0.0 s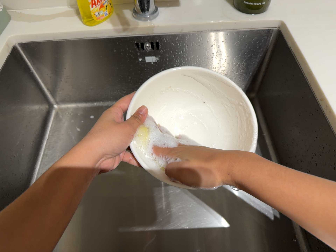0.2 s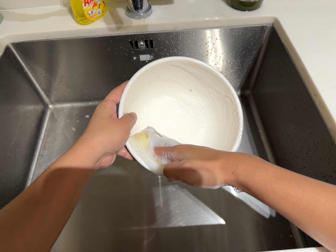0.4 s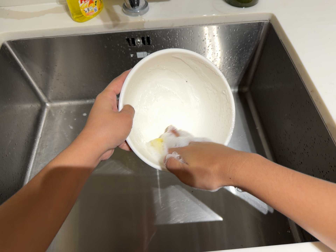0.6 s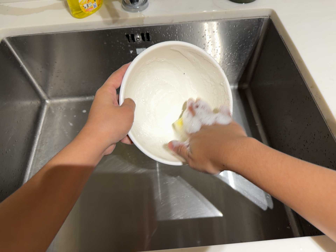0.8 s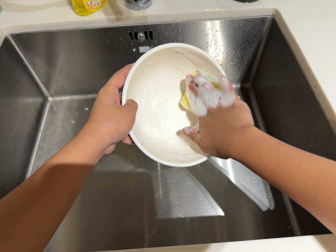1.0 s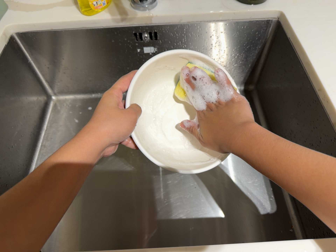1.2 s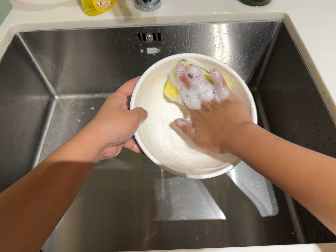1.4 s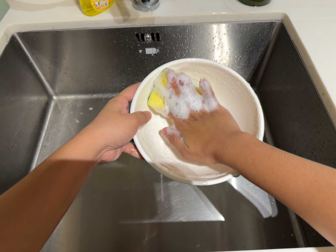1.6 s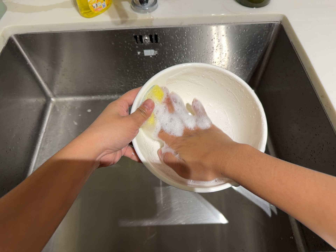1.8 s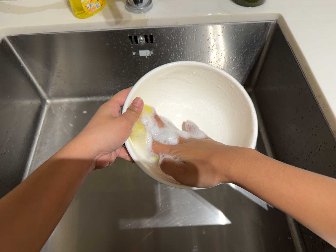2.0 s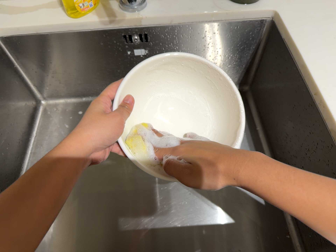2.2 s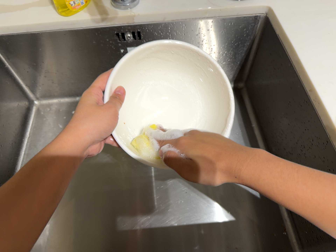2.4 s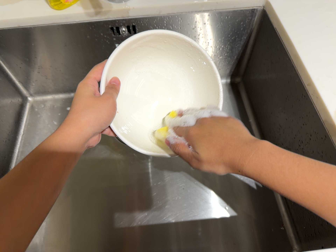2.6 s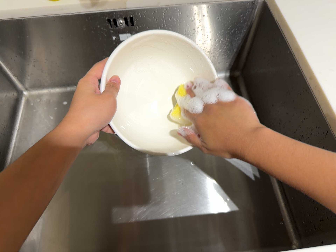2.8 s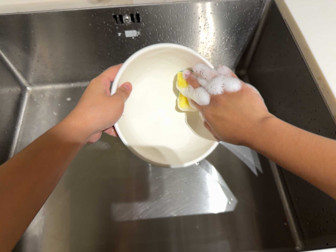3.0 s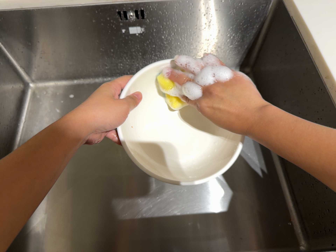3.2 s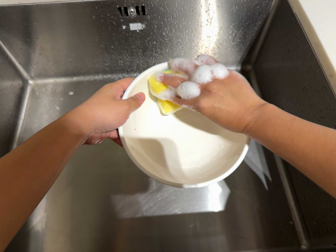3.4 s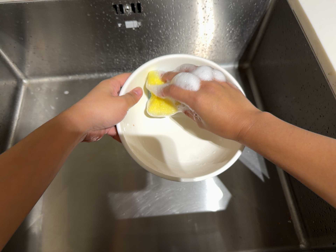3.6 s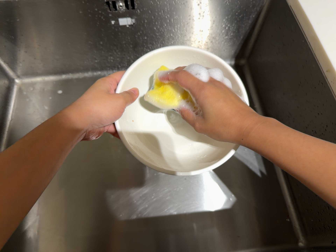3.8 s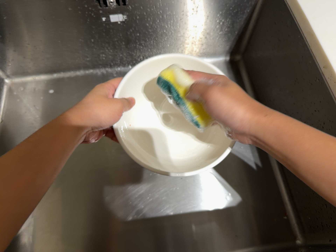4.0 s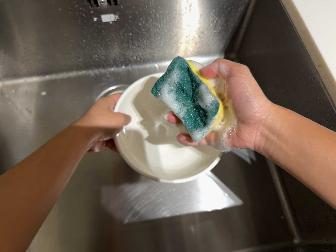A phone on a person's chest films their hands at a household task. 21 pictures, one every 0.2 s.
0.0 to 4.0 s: The camera travels forward, about 8 cm, so what stands in front looms larger. Its aim tips toward the bottom of its view by about 10 degrees, and the scene shifts upward.
The film runs backward here.
